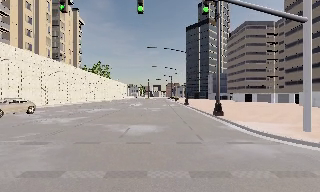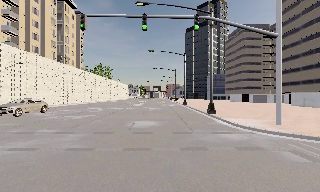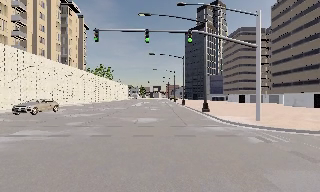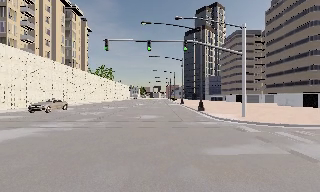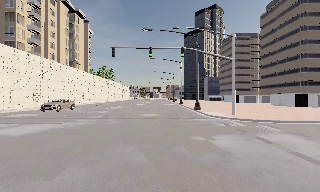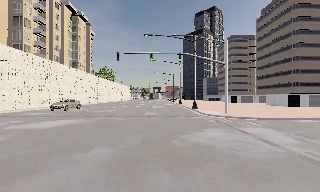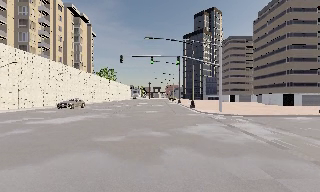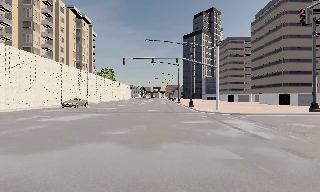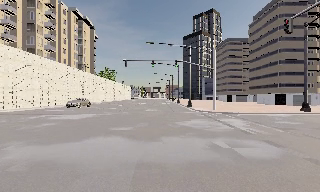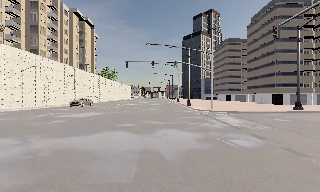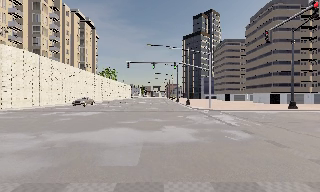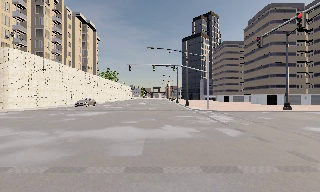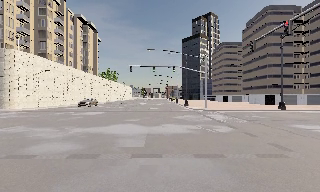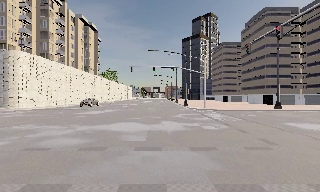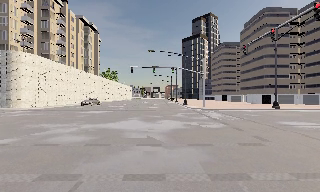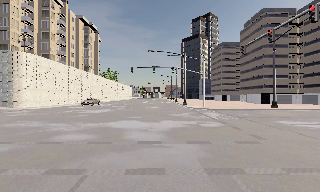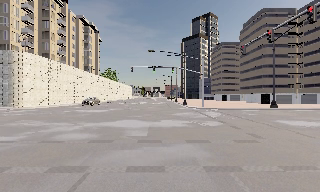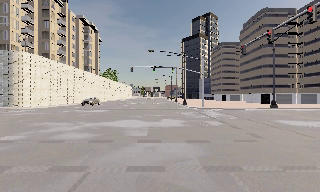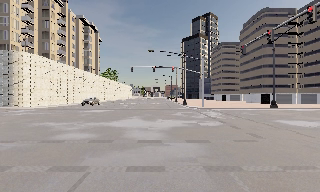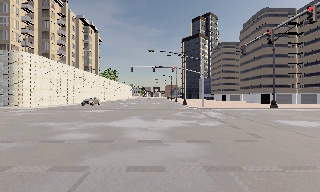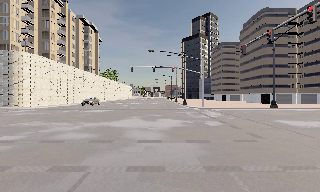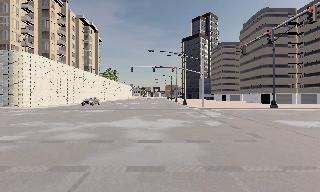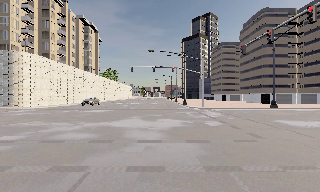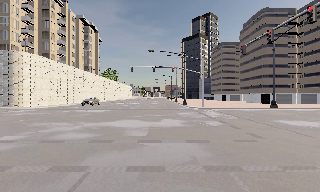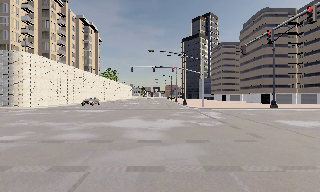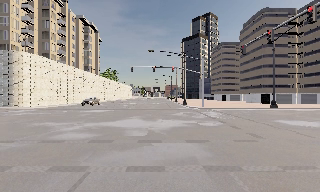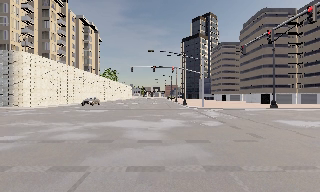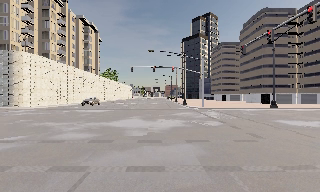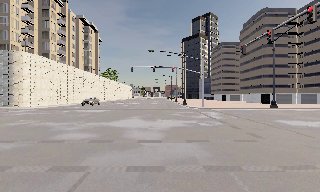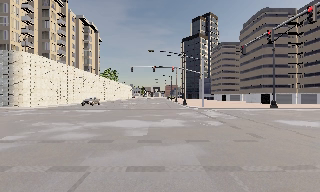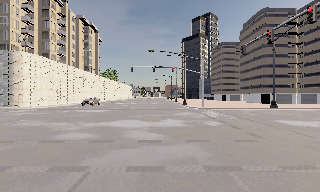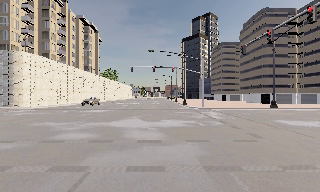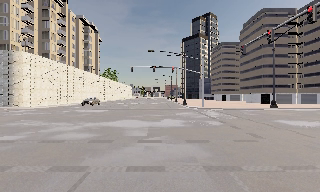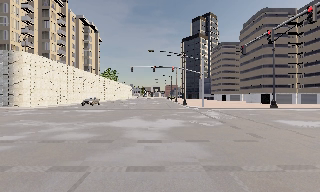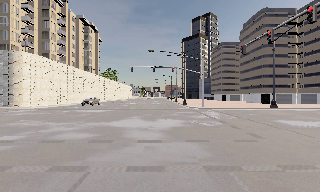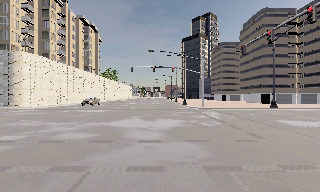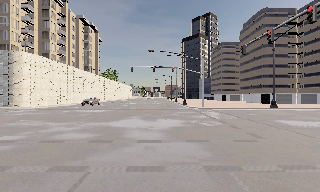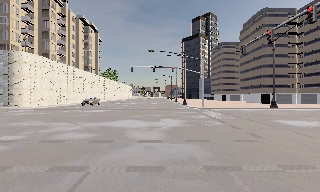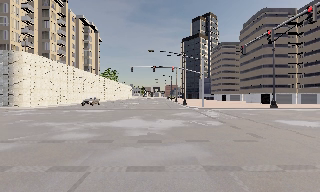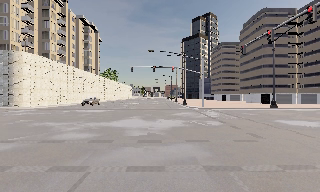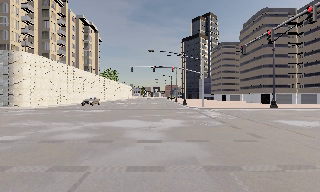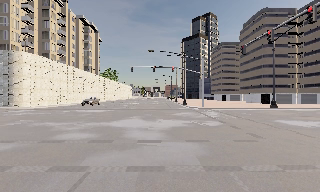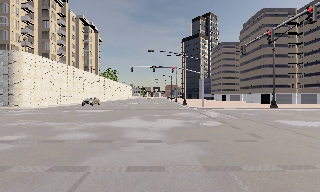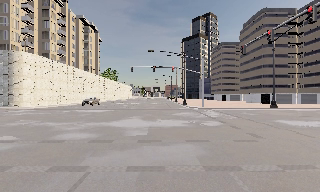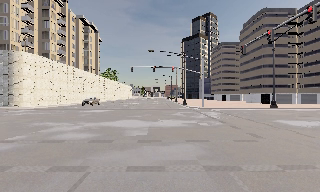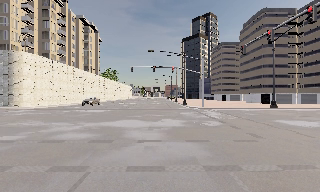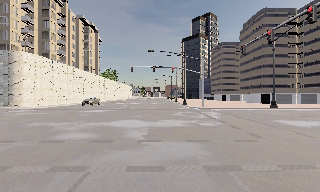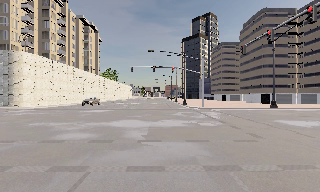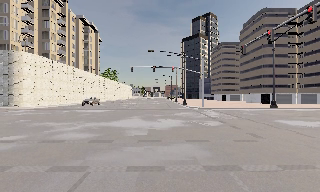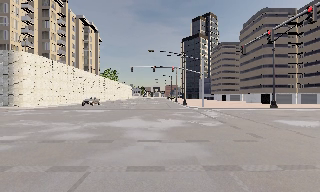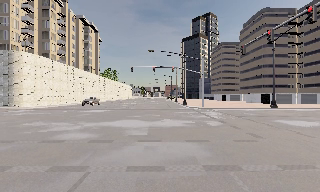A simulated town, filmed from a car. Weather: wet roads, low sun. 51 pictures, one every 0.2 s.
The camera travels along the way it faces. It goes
backward.
0.0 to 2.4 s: The camera travels backward, about 17 m, so what stands in front gets smaller. It loses speed.
2.4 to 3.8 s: The camera travels backward, about 1.5 m, so what stands in front gets smaller. It loses speed.
3.8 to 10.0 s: The camera keeps its place and its aim.
The film runs backward here.
